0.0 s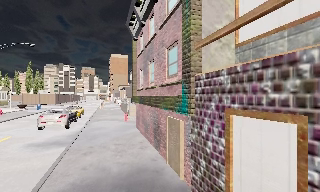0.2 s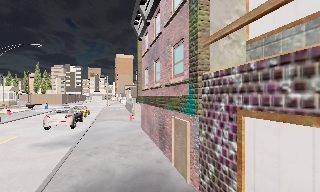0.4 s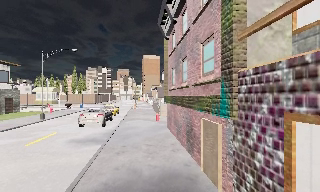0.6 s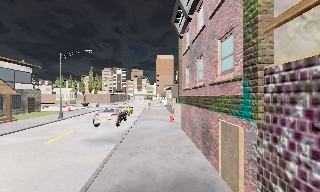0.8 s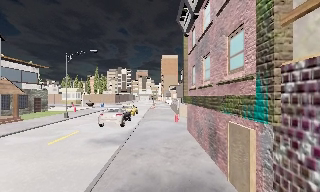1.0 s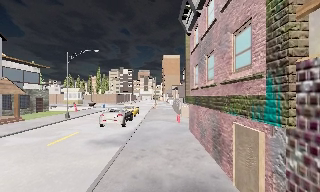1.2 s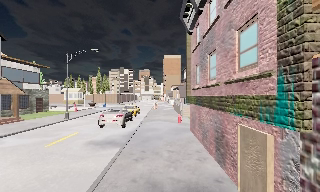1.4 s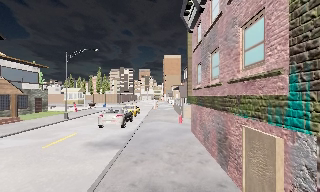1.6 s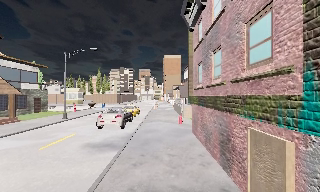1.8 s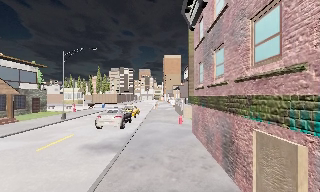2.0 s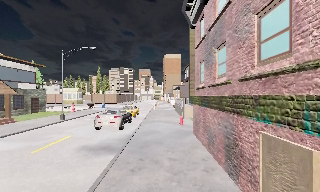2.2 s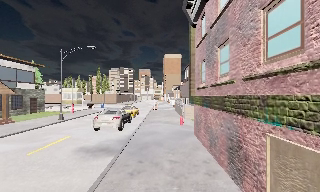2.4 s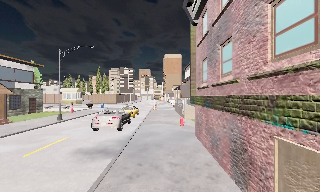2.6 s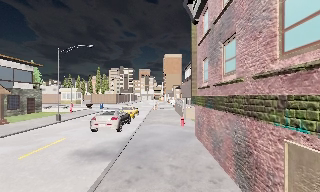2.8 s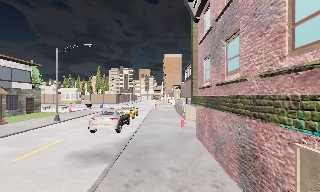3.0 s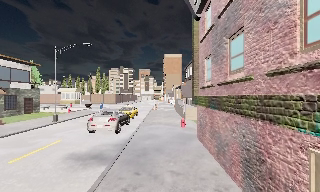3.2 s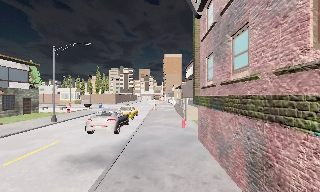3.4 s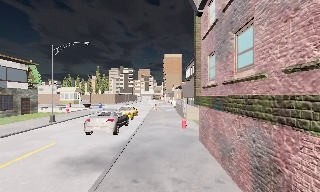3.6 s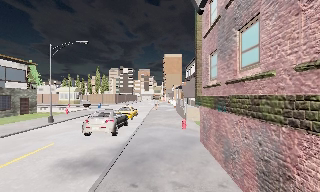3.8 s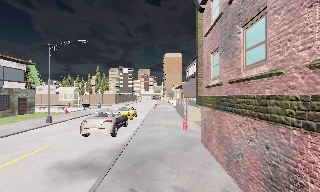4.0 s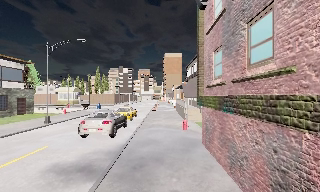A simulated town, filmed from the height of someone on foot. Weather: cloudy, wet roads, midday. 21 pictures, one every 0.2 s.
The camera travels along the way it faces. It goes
forward.
0.0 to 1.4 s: The scene slides to the right, as the camera pans about 20 degrees to its left. It travels forward, about 1.5 m, so what stands in front looms larger.
1.4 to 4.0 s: The camera travels forward, about 3 m, so what stands in front looms larger.
The film runs forward here.
